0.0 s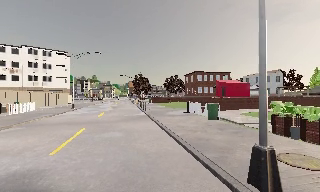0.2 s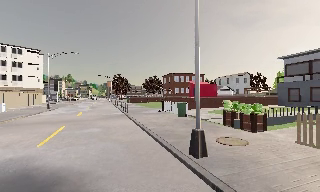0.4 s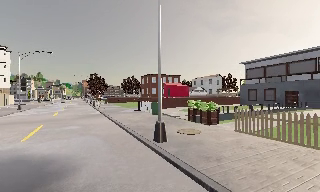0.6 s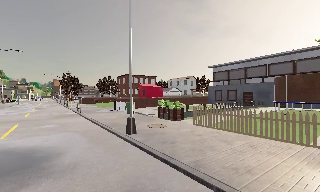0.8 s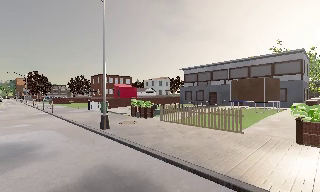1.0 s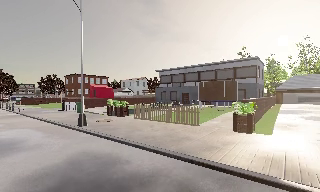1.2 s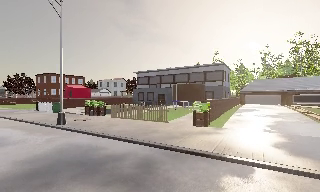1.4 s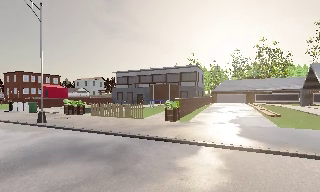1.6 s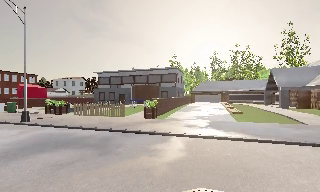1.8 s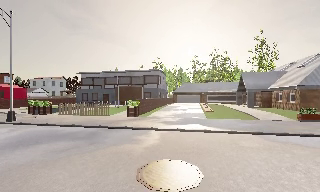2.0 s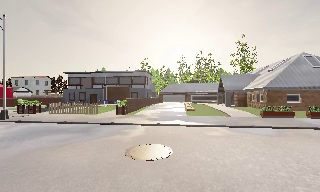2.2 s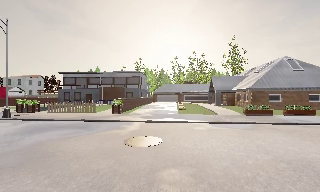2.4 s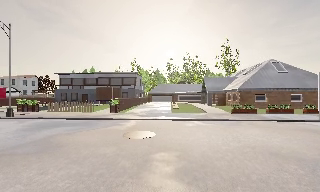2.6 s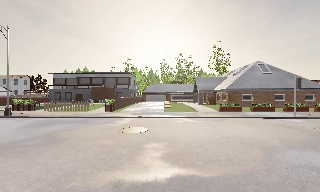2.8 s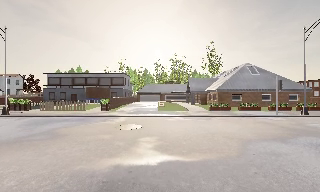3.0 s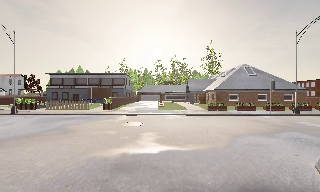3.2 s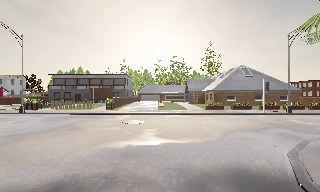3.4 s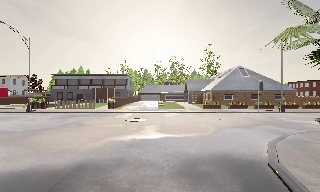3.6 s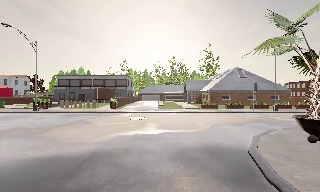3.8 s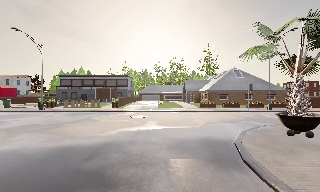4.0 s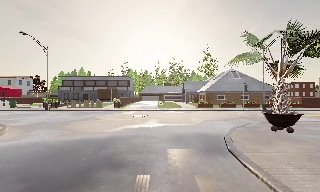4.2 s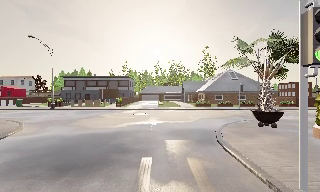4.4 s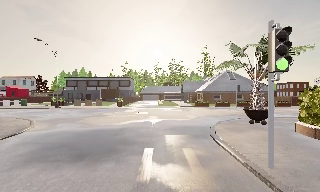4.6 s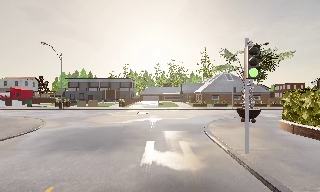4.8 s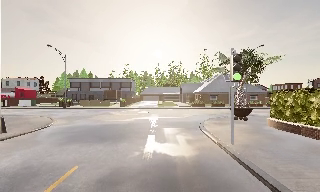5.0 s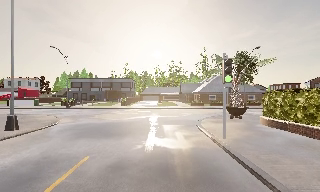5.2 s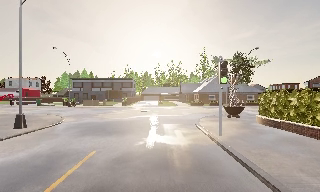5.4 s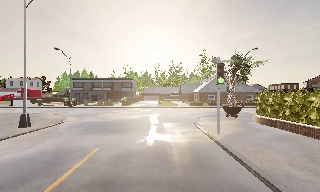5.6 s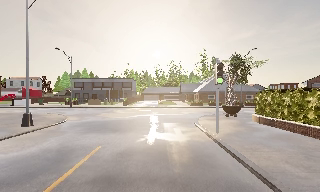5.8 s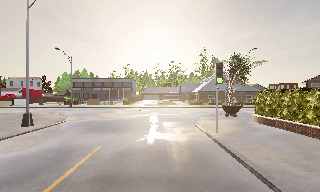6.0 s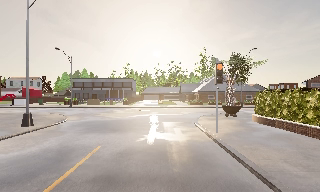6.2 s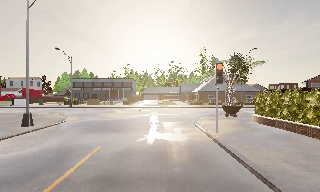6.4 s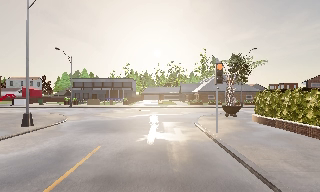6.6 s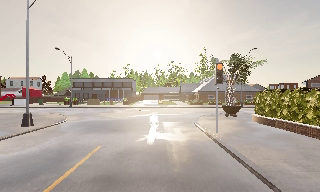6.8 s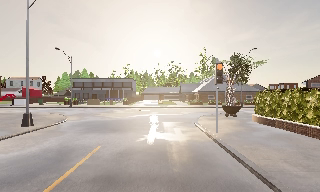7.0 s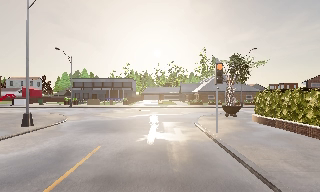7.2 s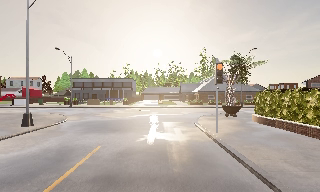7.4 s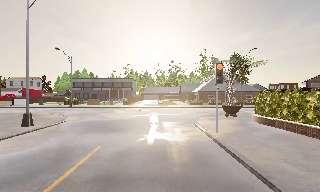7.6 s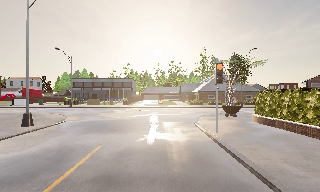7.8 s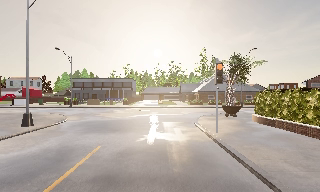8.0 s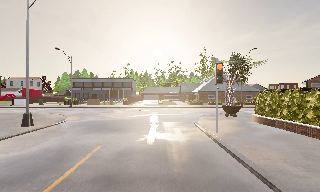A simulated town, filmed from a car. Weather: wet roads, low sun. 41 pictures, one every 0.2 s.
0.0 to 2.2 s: The scene slides to the left, as the camera pans about 70 degrees to its right. It travels backward, about 15 m.
2.2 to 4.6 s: The camera travels backward, about 11 m, so what stands in front gets smaller.
4.6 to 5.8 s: The camera travels backward, about 2.5 m, so what stands in front gets smaller. It loses speed.
5.8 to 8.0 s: The camera keeps its place and its aim.
The film runs backward here.
